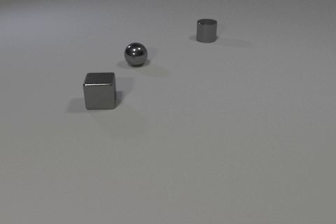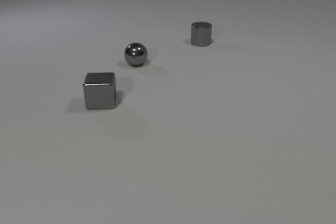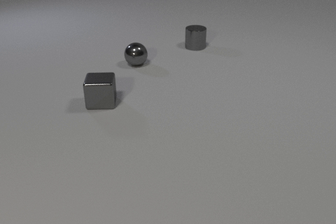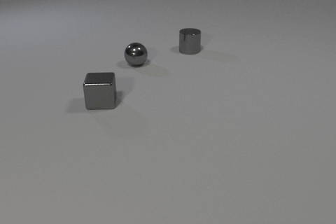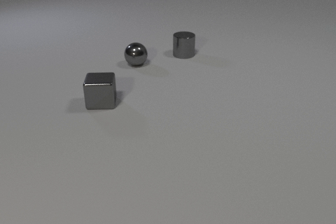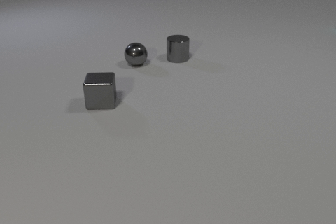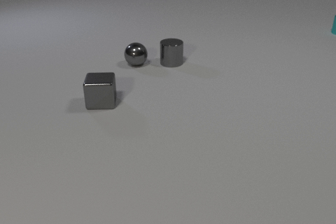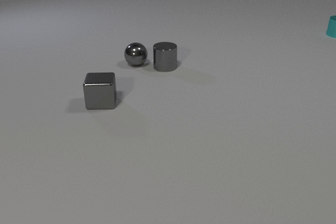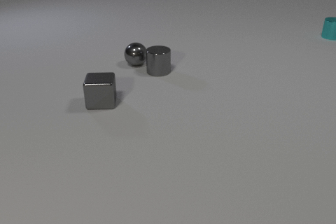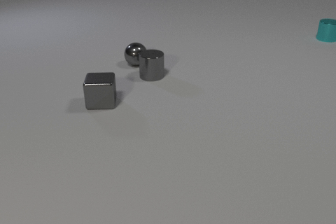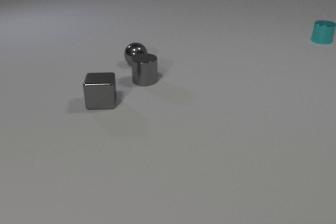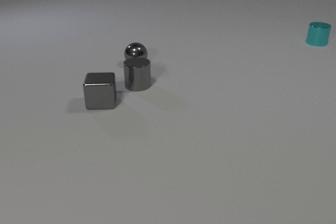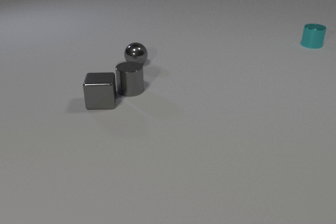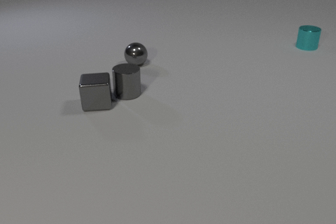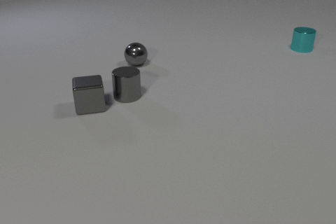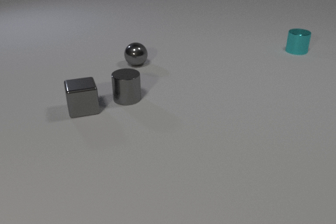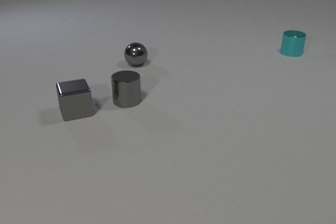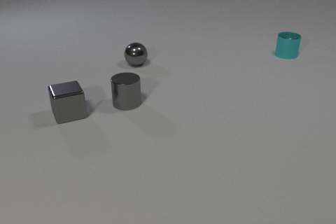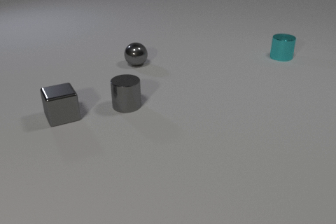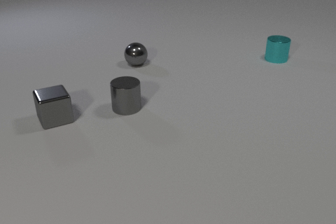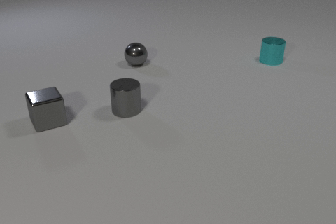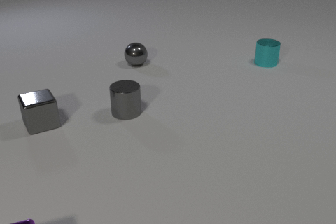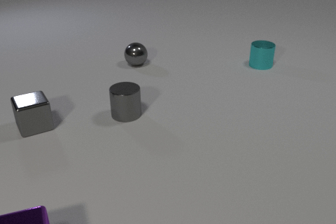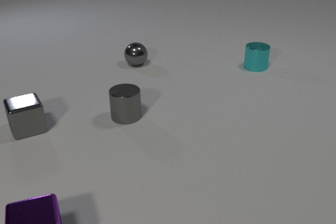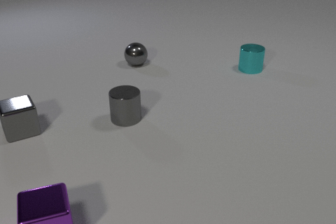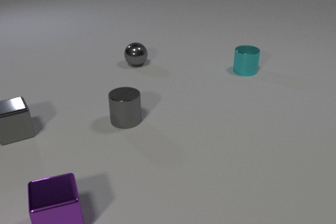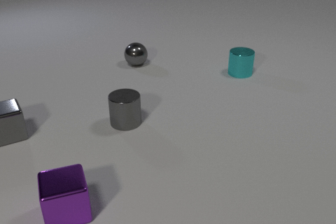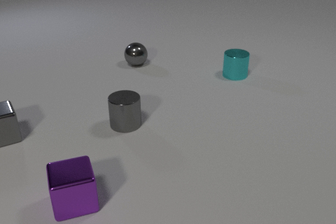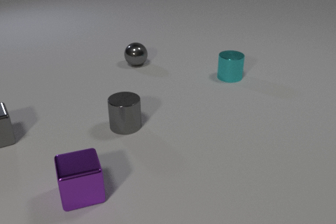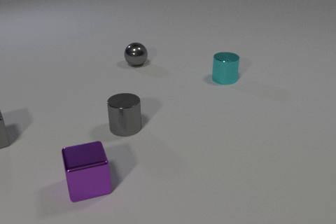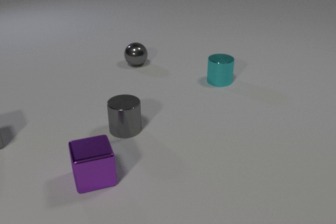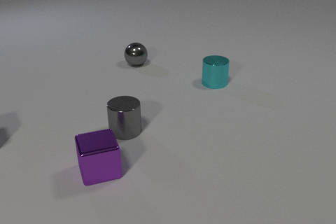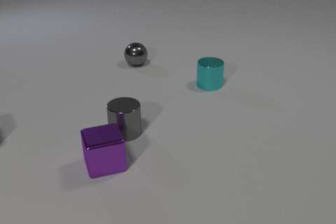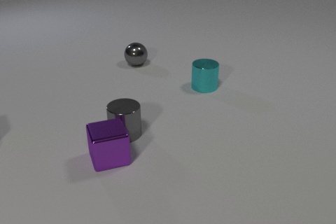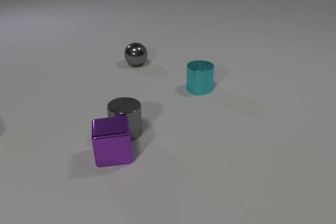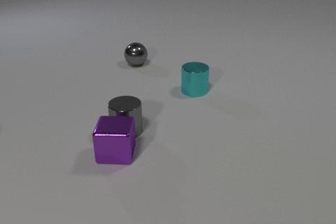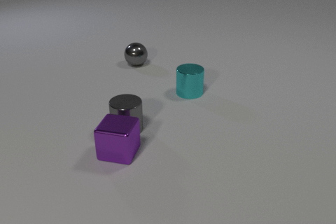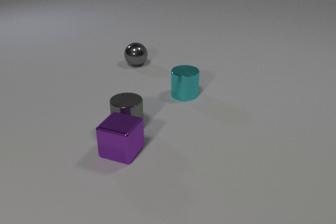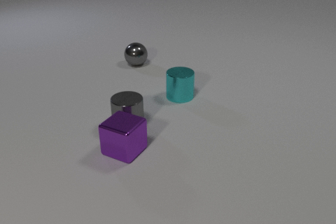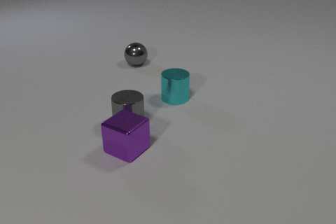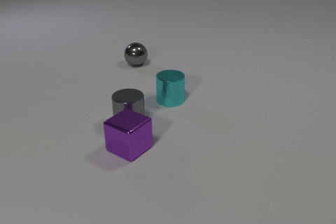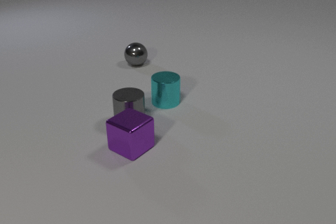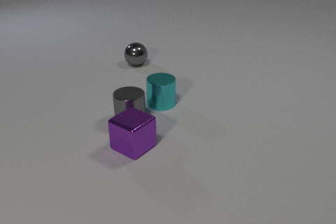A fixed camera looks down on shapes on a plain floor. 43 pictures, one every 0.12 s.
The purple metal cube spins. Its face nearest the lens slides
to the left.
The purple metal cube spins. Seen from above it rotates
clockwise.
0.00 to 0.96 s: The gray metal cylinder slides toward the camera and to the left. The cyan metal cylinder comes in at the right edge, slides toward the camera and to the left.
0.96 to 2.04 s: The gray metal cylinder slides toward the camera and to the left. The gray metal cube slides to the left and toward the camera, spins so that its near face slides to the right, counterclockwise seen from above. The cyan metal cylinder slides toward the camera and to the left. The gray metal cylinder and the gray metal cube collide.
2.04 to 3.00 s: The gray metal cylinder slides toward the camera. The gray metal cube slides to the left and toward the camera. The purple metal cube comes in at the bottom edge, slides away from the camera and to the right. The cyan metal cylinder slides toward the camera and to the left.
3.00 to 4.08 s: The gray metal cylinder slides toward the camera. The gray metal cube slides to the left, leaves at the left edge. The purple metal cube slides away from the camera and to the right. The cyan metal cylinder slides toward the camera and to the left. The gray metal cylinder and the purple metal cube collide.
4.08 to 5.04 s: The gray metal cylinder slides away from the camera. The purple metal cube slides to the right and away from the camera, spins so that its near face slides to the left, clockwise seen from above. The cyan metal cylinder slides to the left and toward the camera.
What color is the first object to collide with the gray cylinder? gray.
What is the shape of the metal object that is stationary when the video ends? sphere.
How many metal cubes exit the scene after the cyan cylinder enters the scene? 1.
